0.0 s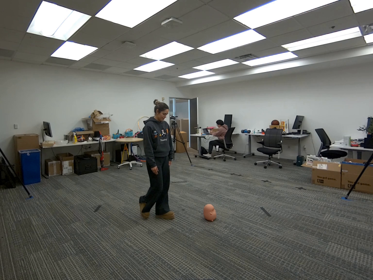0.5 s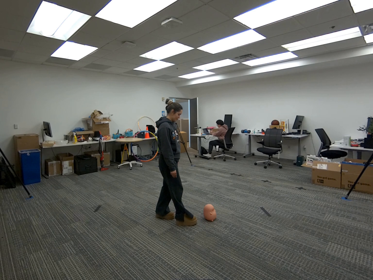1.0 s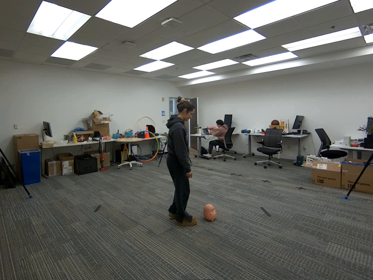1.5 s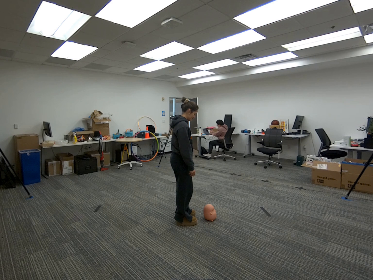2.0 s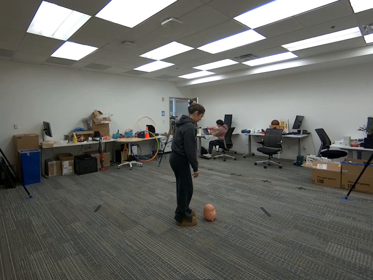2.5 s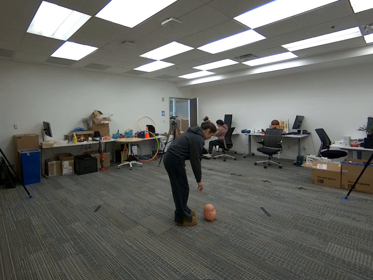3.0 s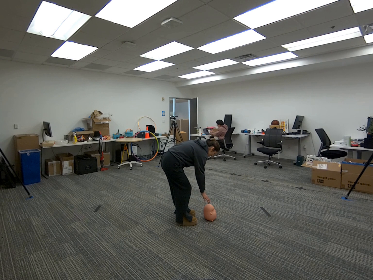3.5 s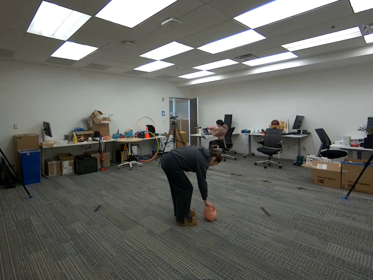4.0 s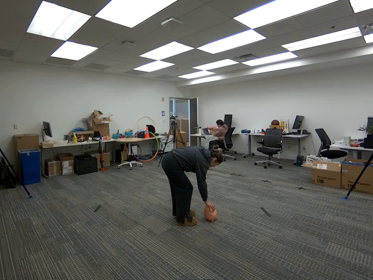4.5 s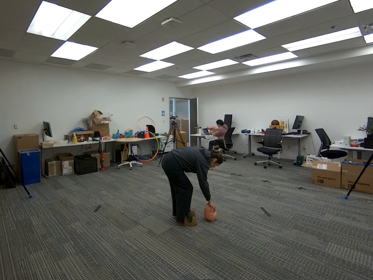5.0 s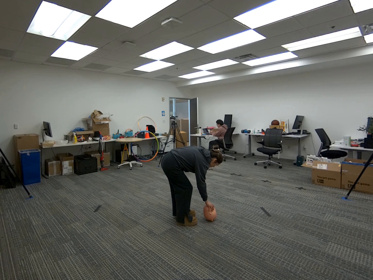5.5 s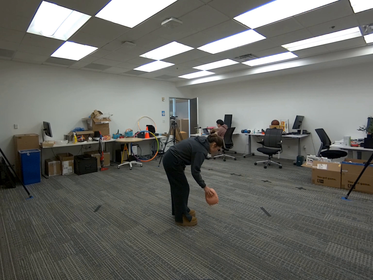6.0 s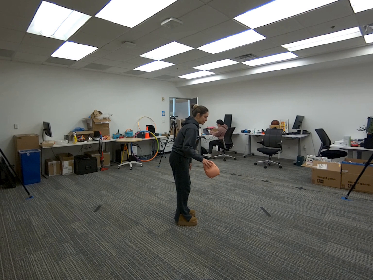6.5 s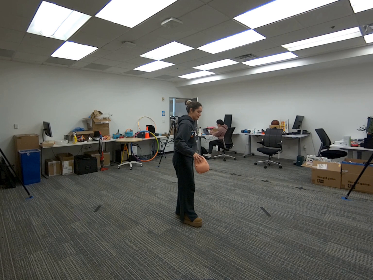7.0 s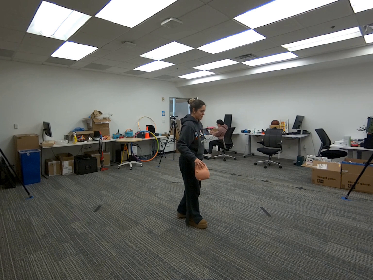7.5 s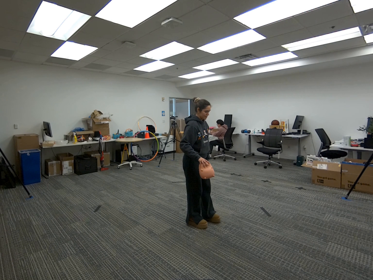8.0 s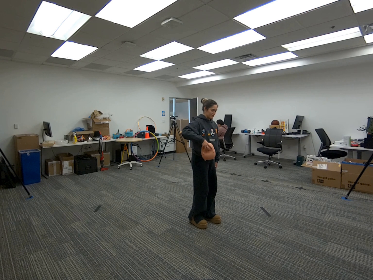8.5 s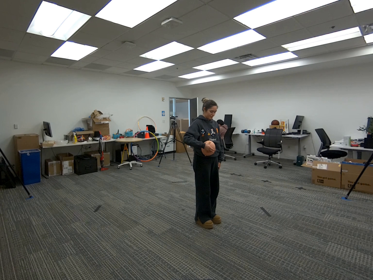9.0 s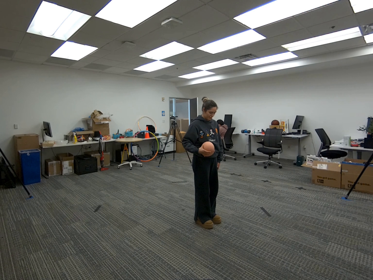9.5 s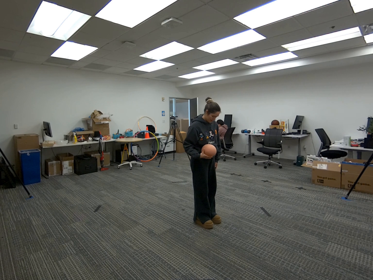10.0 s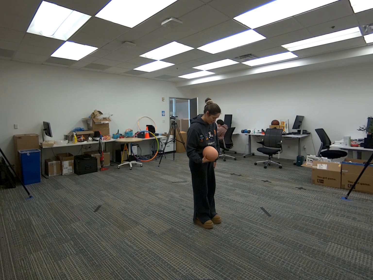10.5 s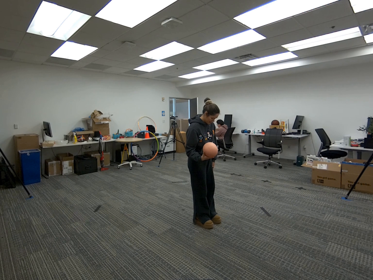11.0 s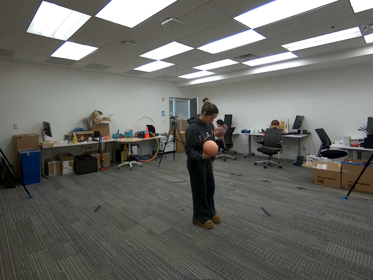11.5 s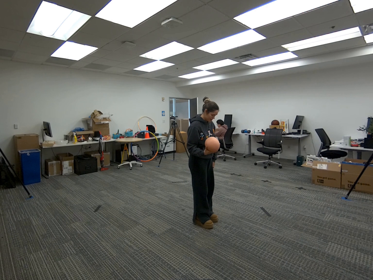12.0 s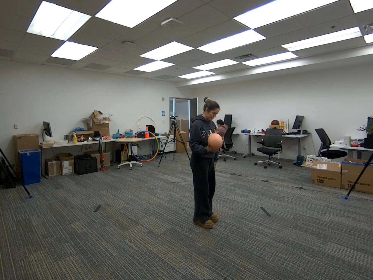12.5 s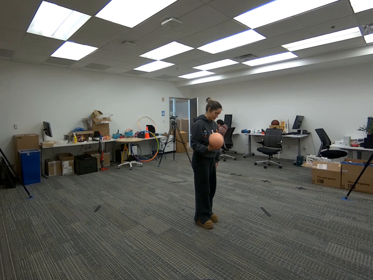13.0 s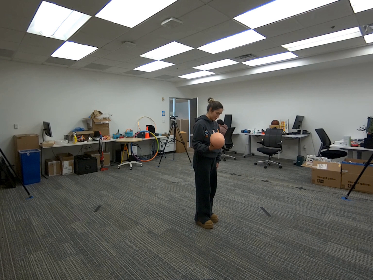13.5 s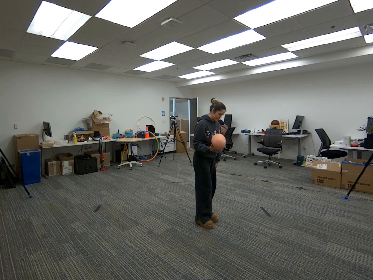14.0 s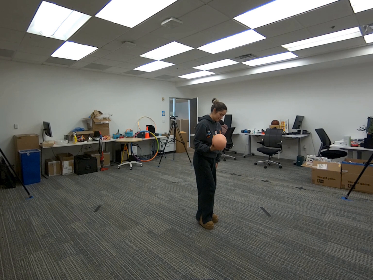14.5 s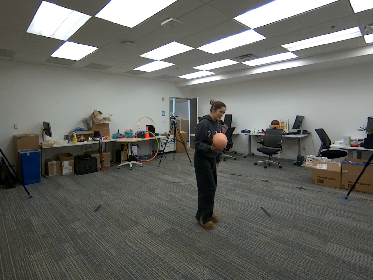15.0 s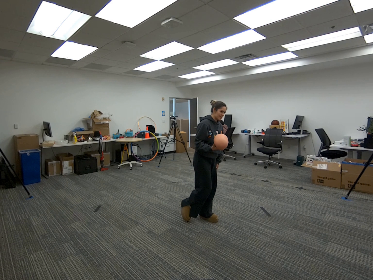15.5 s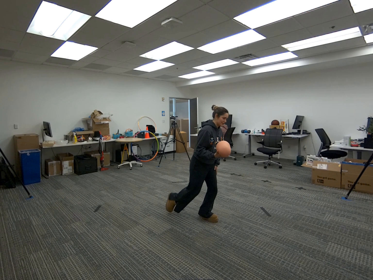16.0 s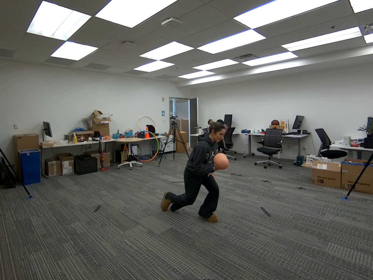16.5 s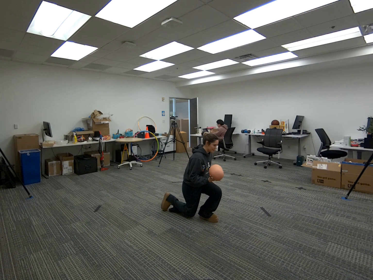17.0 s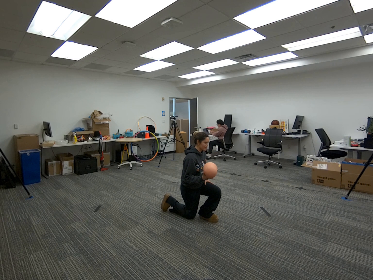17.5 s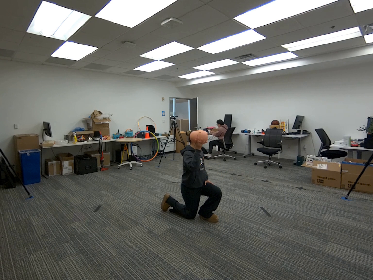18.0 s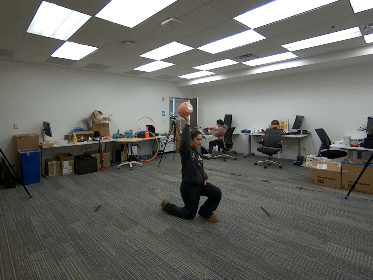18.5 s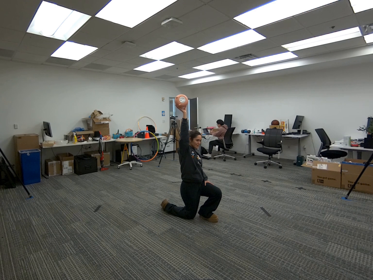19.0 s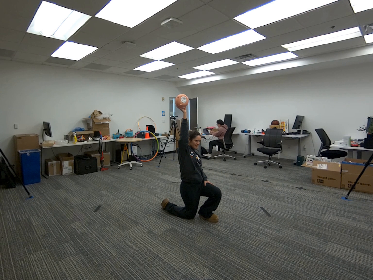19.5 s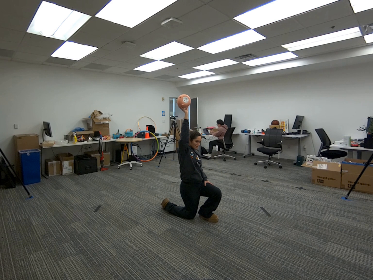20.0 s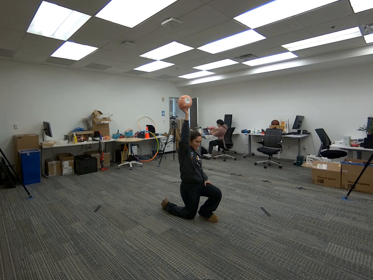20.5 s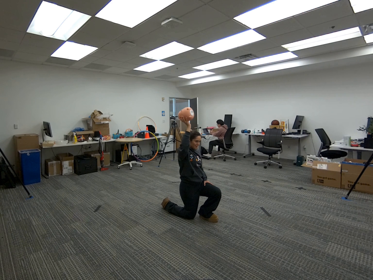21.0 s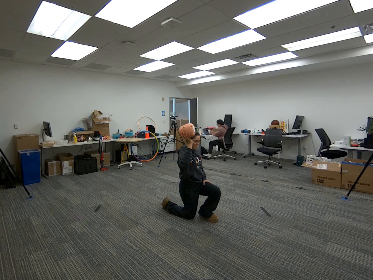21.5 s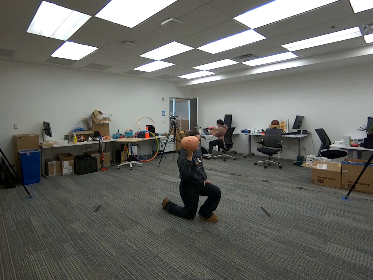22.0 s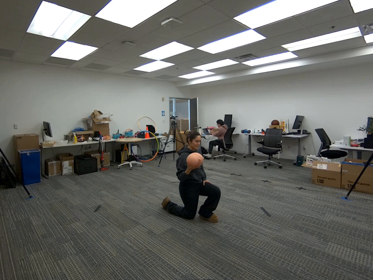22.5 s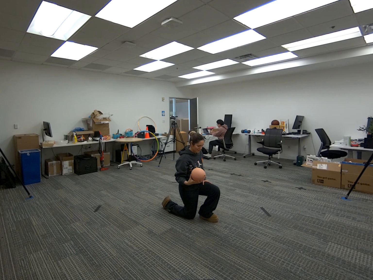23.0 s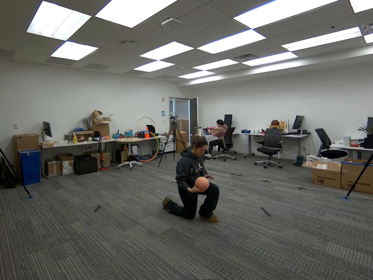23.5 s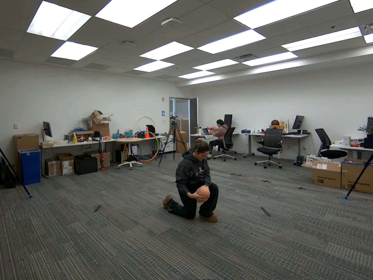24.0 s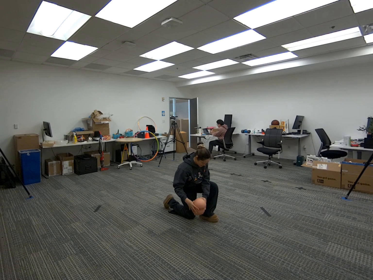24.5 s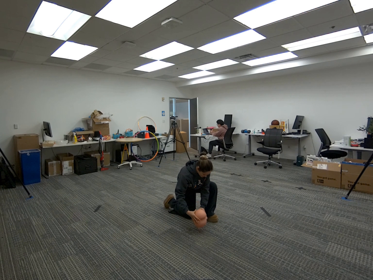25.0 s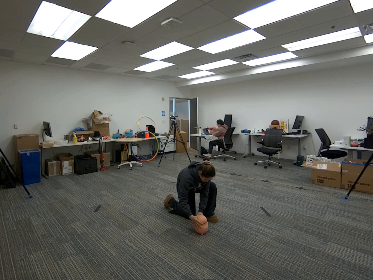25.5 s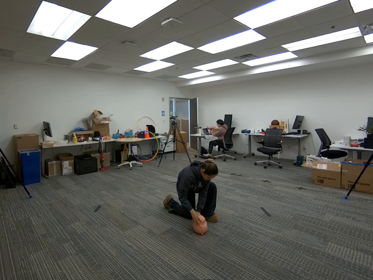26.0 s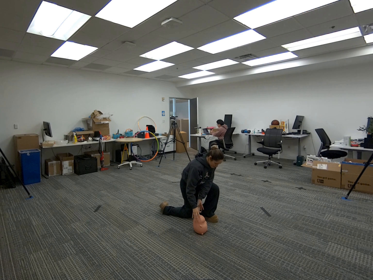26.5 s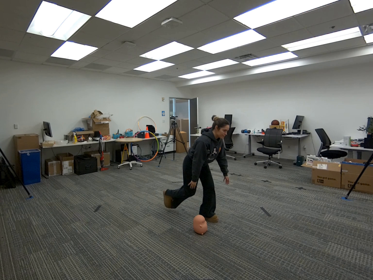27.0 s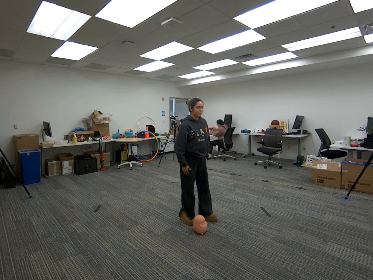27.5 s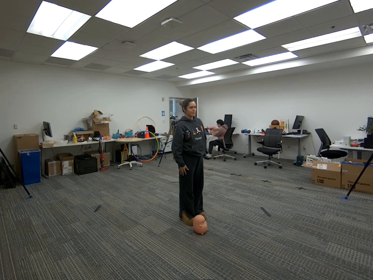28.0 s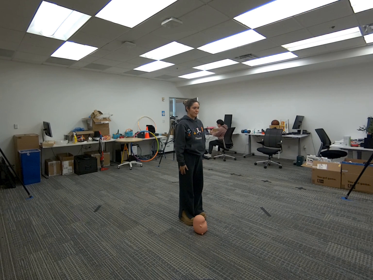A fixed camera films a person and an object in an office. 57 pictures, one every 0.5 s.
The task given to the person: Walk over to the potato light on the floor and pick it up with your right hand. Lunge with your right knee on the floor and raise your right arm up while holding the potato light.
